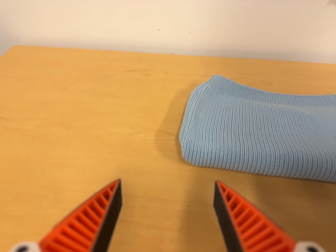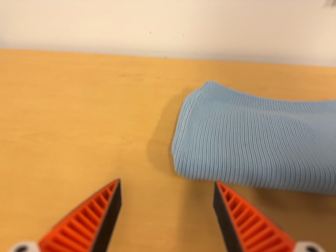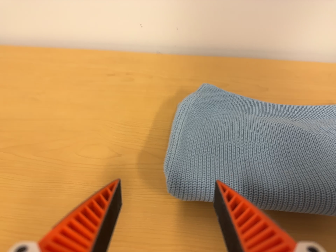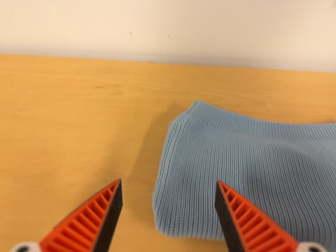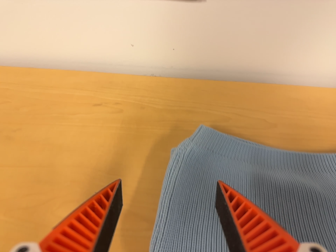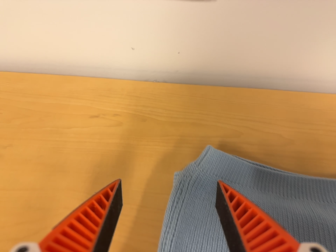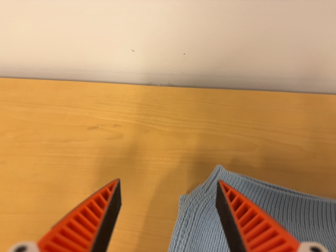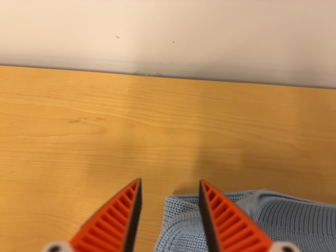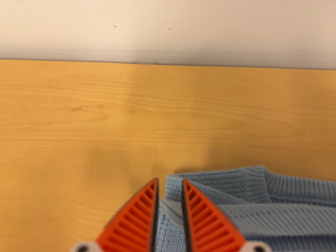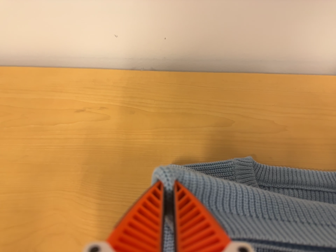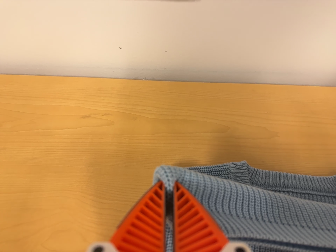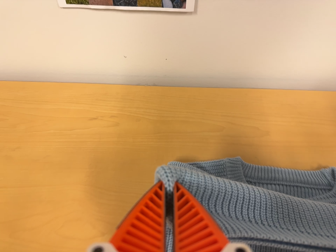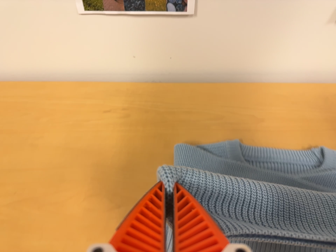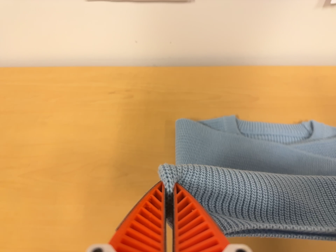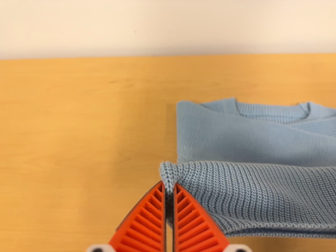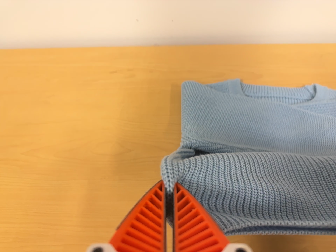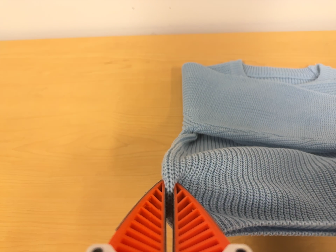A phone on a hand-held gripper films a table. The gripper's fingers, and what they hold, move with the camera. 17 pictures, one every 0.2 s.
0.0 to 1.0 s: The camera travels toward the top of its view and forward, about 26 cm. Its aim tips toward the bottom of its view by about 10 degrees.
1.0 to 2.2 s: The camera travels backward, about 5 cm, so what stands in front gets smaller.
2.2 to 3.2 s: The camera travels toward the bottom of its view and backward, about 14 cm, so close, fixed things drift upward.
The film runs backward here.
